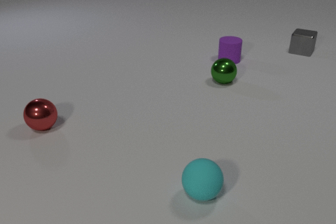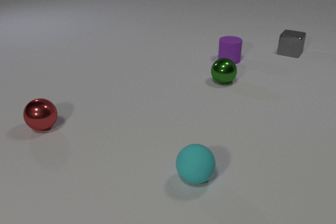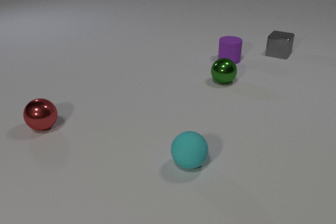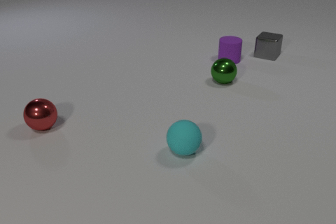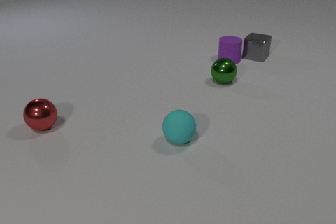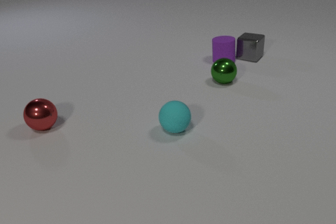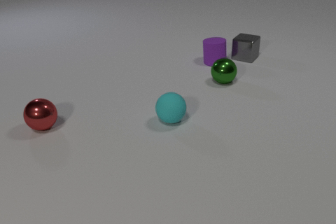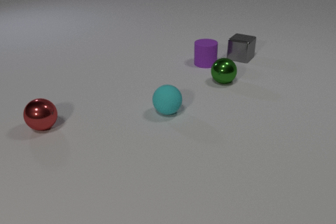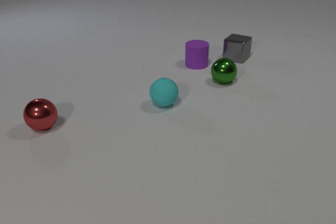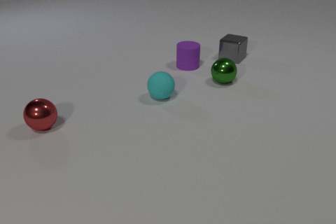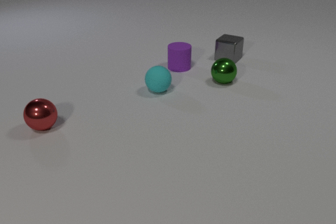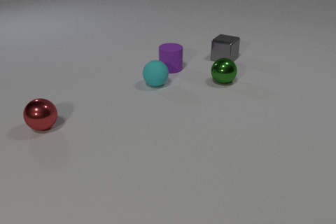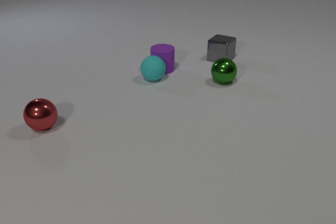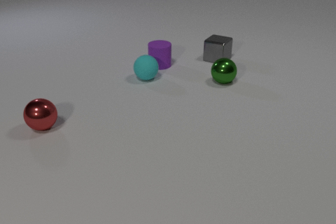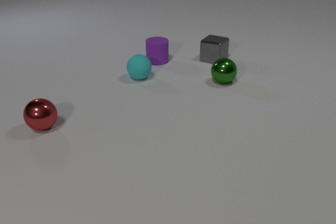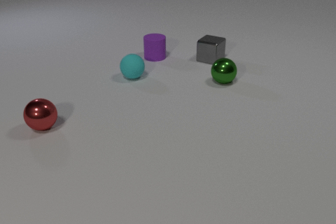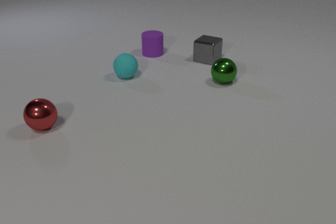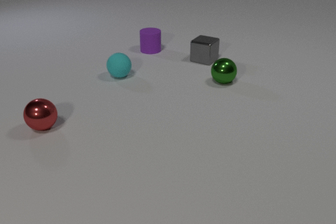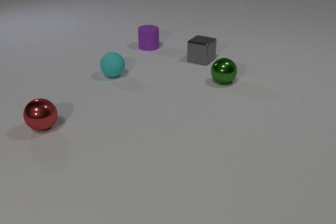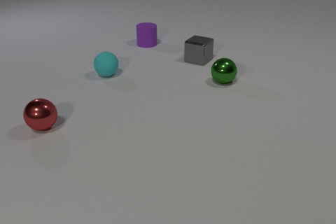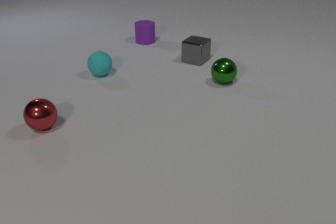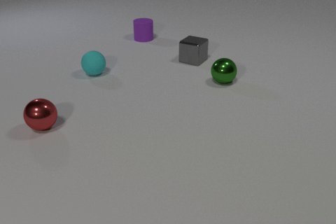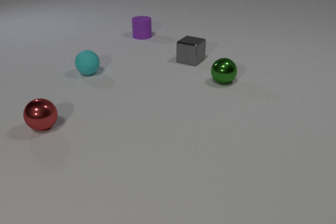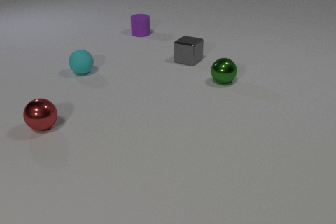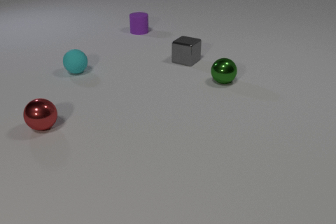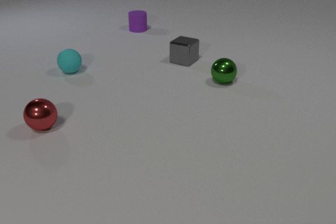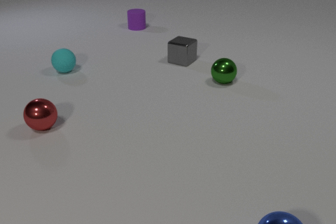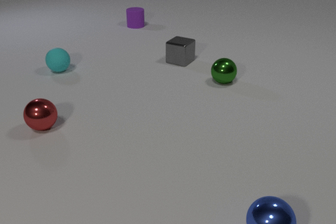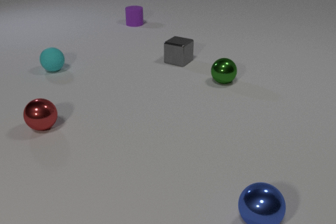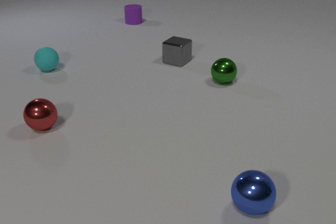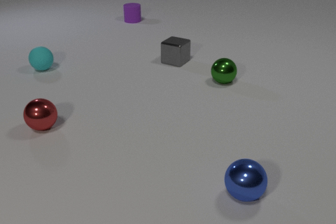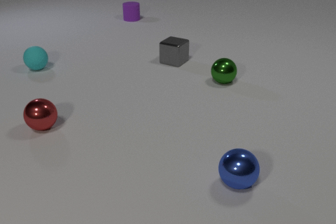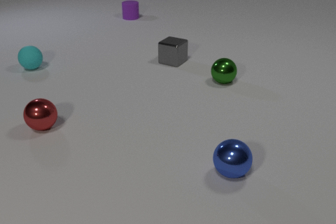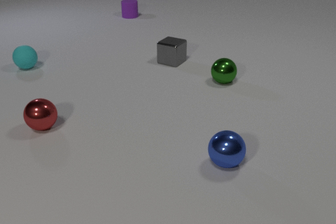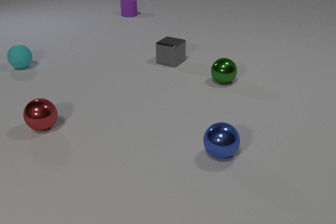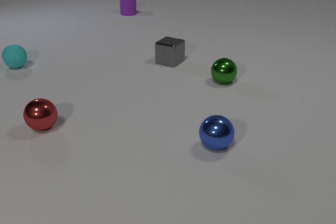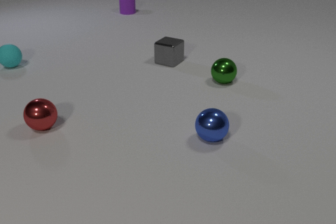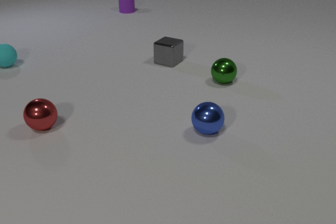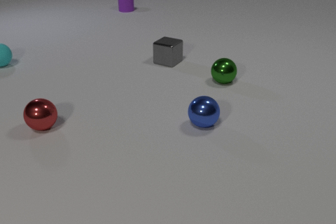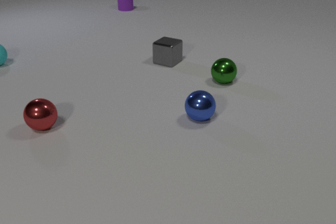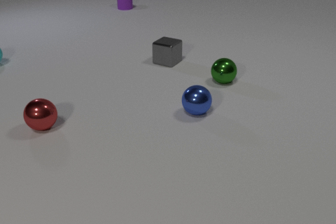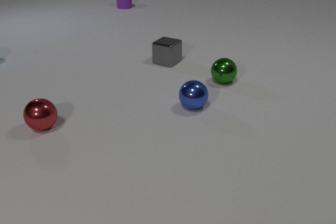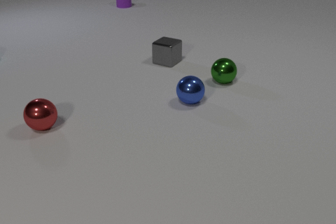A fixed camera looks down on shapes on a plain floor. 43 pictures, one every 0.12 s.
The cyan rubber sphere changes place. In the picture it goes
away from the camera.
The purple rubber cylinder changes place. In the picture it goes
away from the camera.
0.00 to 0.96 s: The gray metal cube slides to the left and toward the camera. The purple rubber cylinder slides to the left and toward the camera. The cyan rubber sphere rolls away from the camera. The gray metal cube and the purple rubber cylinder collide.
0.96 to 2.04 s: The gray metal cube slides to the left. The purple rubber cylinder slides to the left and away from the camera. The cyan rubber sphere rolls away from the camera and to the left. The purple rubber cylinder and the cyan rubber sphere collide.
2.04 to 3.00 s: The gray metal cube slides to the left. The purple rubber cylinder slides away from the camera. The cyan rubber sphere rolls to the left and away from the camera.
3.00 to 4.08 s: The gray metal cube slides to the left. The purple rubber cylinder slides away from the camera. The blue metal sphere comes in at the bottom edge, rolls away from the camera and to the left. The cyan rubber sphere rolls to the left and away from the camera.
4.08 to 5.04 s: The purple rubber cylinder slides away from the camera. The blue metal sphere rolls away from the camera. The cyan rubber sphere rolls to the left and away from the camera, leaves at the left edge.
How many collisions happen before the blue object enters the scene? 2.
How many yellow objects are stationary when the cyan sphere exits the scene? 0.
What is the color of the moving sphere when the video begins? cyan.
